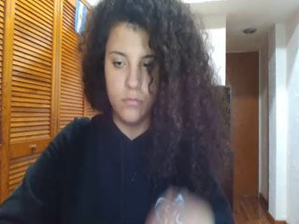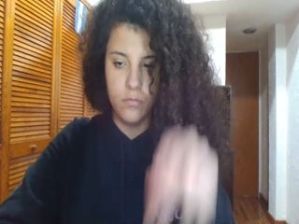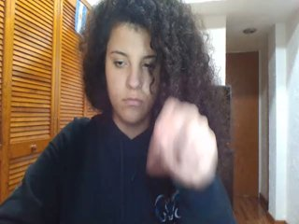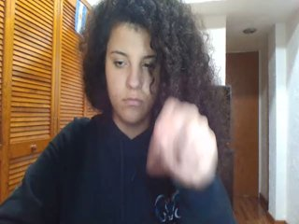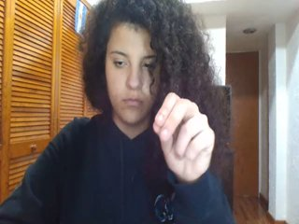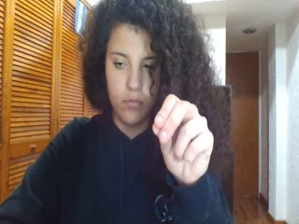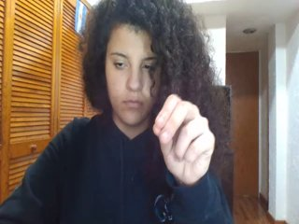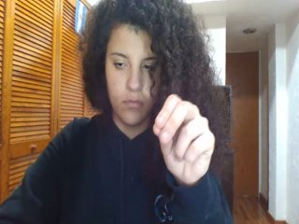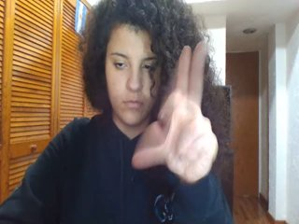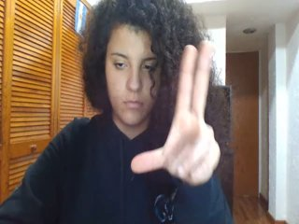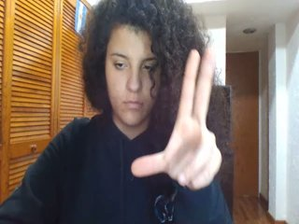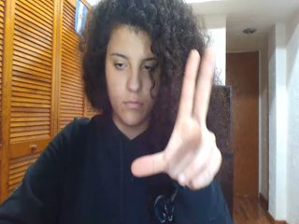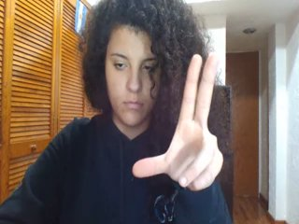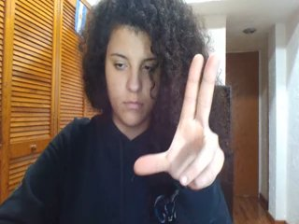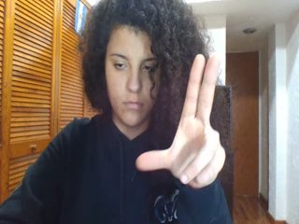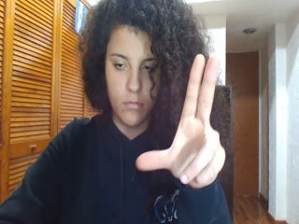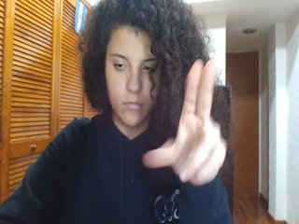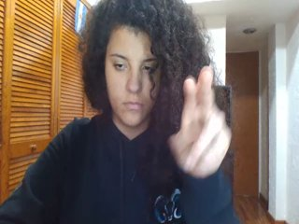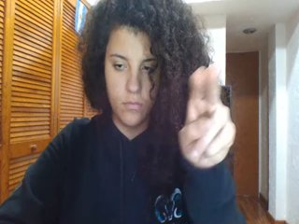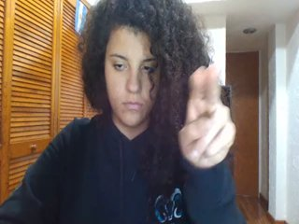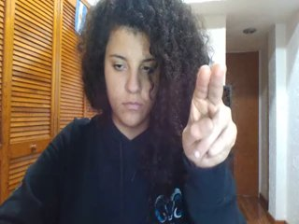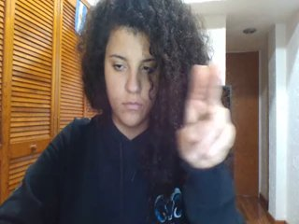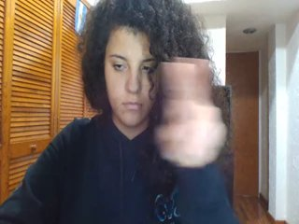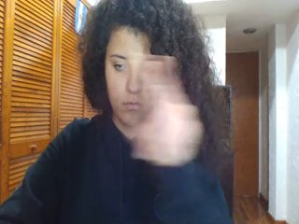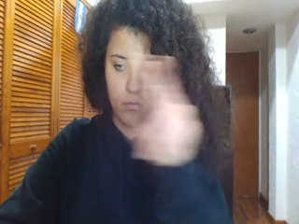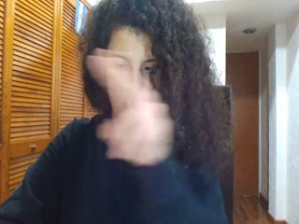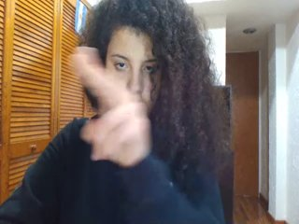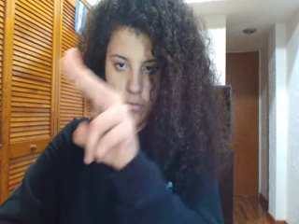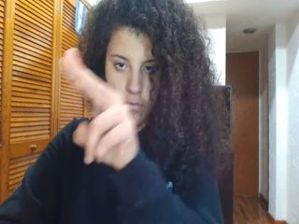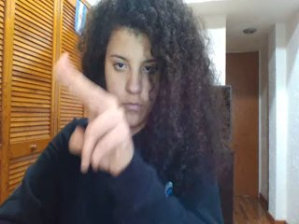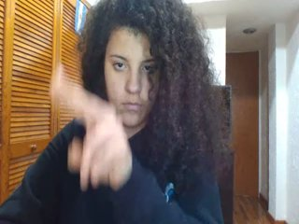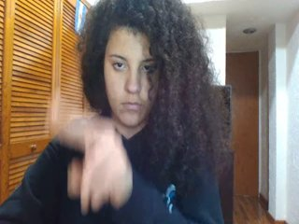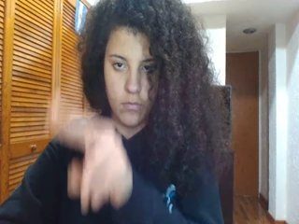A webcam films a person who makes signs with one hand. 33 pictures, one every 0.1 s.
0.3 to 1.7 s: Zoom in.
1.8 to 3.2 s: Pointing with two fingers.
